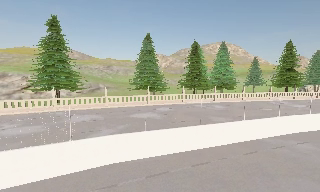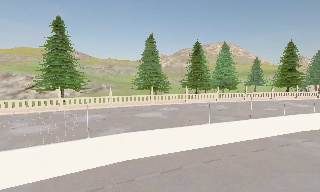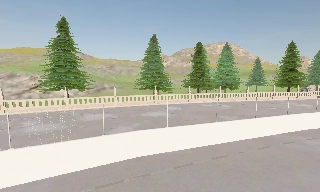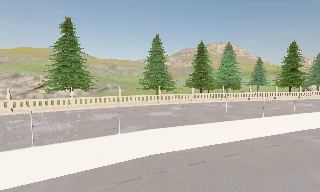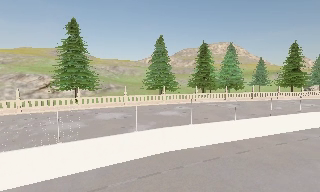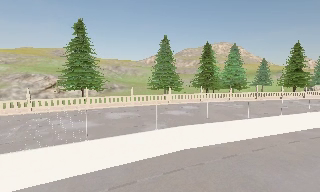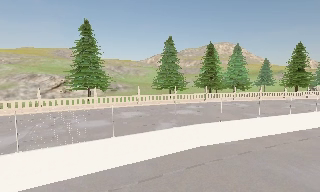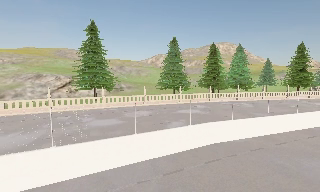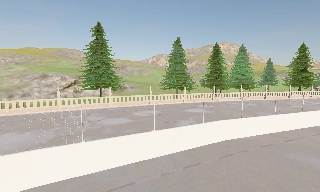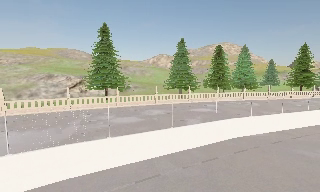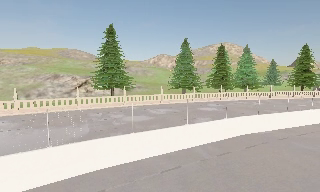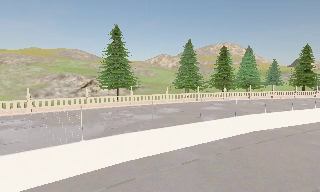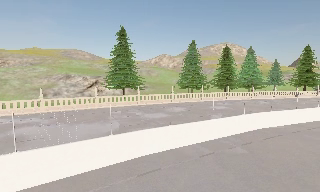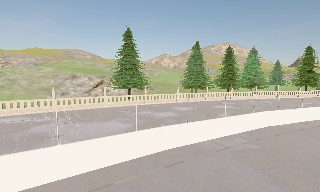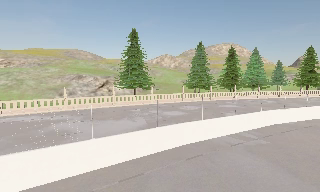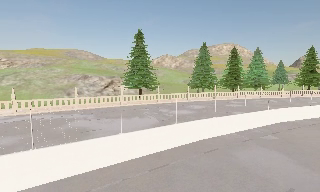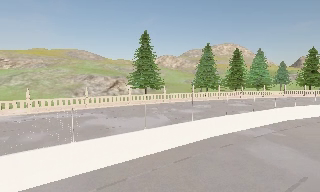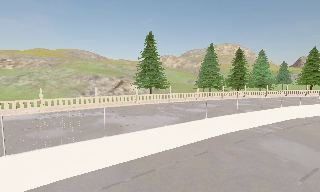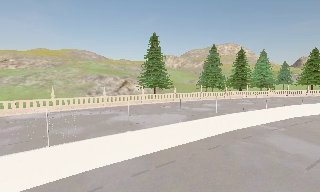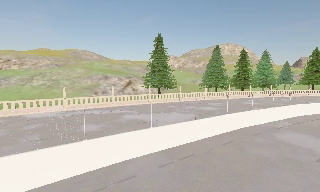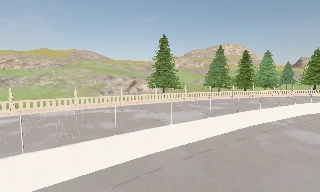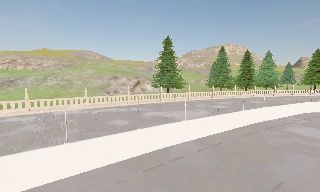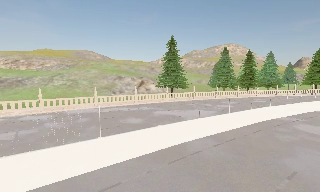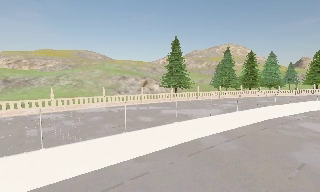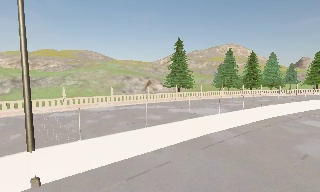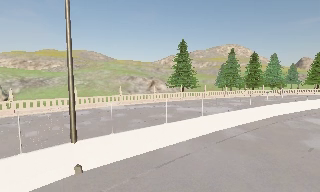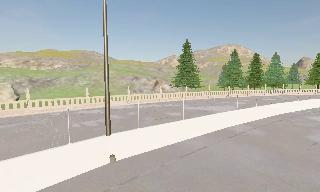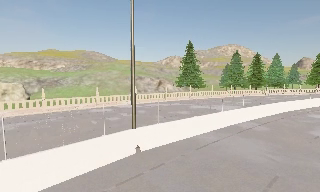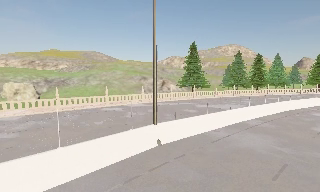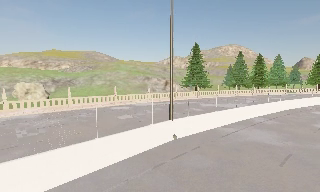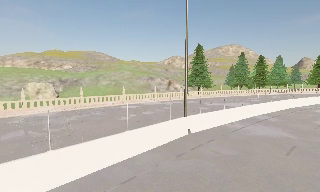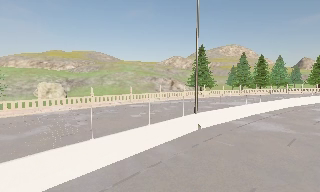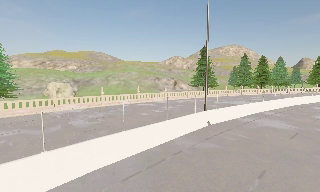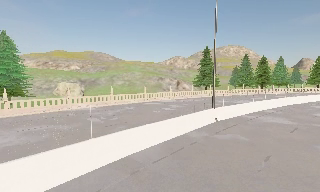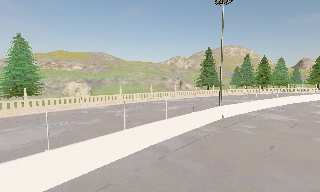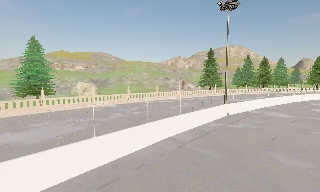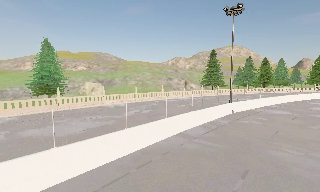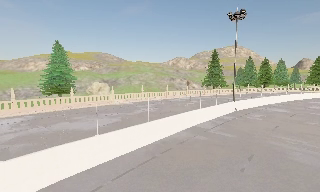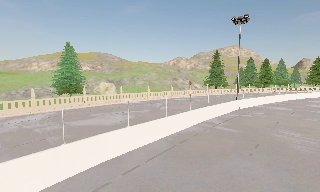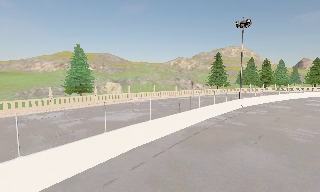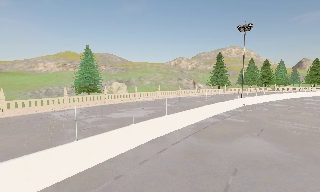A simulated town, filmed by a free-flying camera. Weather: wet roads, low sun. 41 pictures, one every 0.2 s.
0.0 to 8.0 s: The camera travels to its left and backward, about 50 m, so close, fixed things drift to the right. It gains speed.
The film runs backward here.
